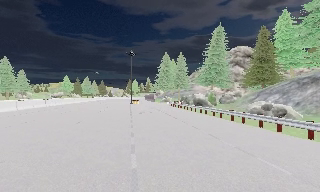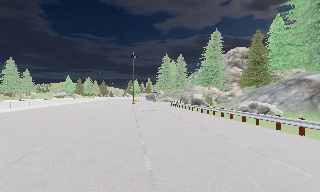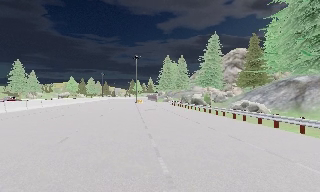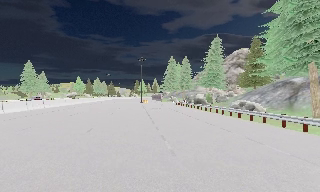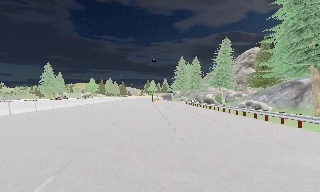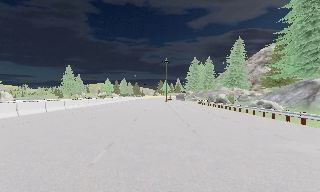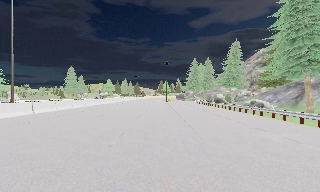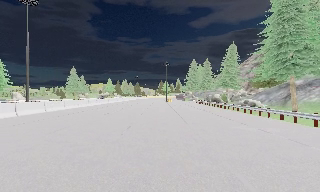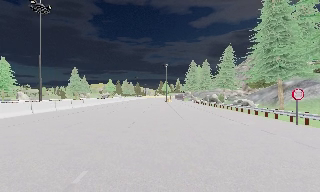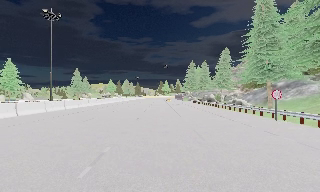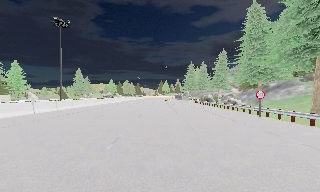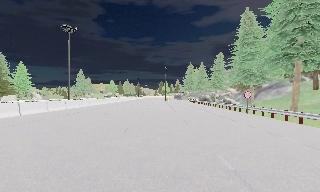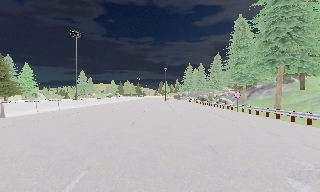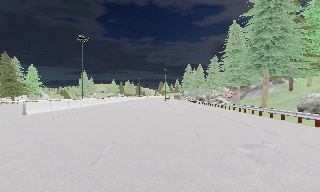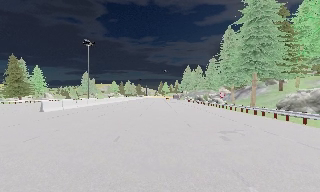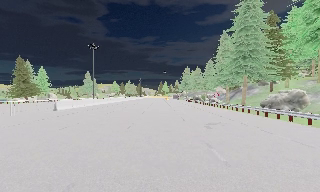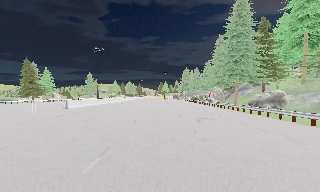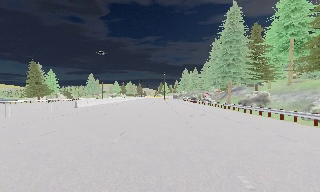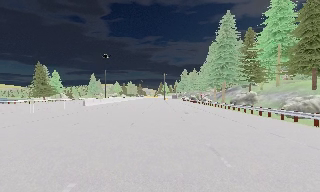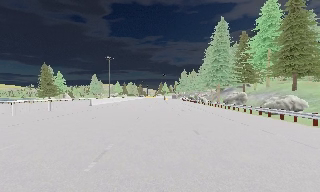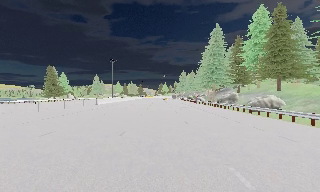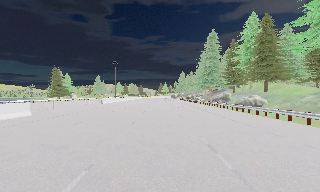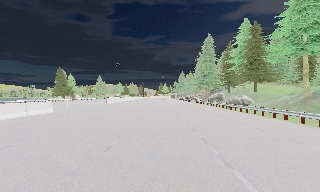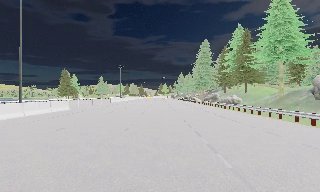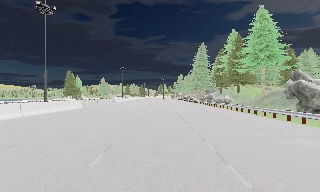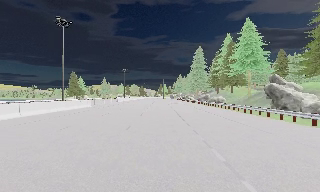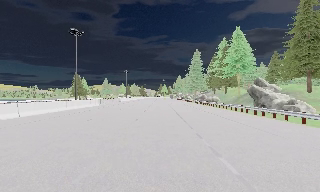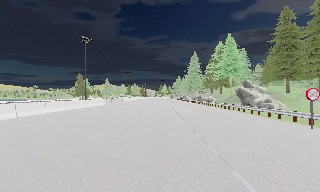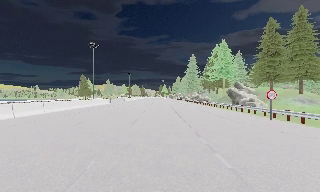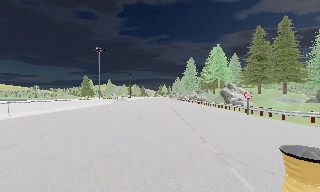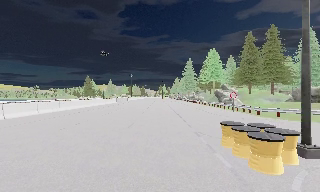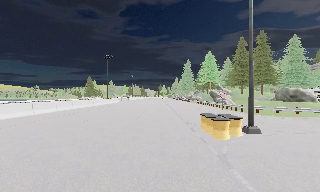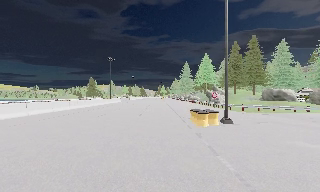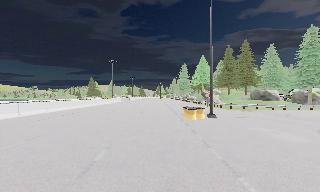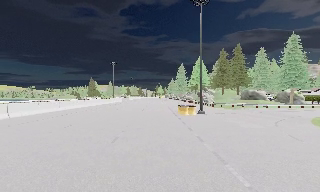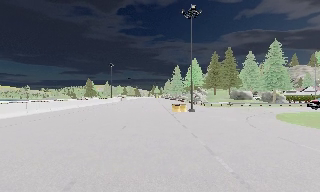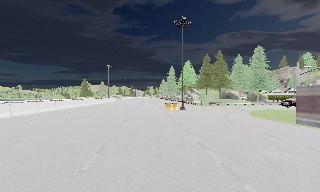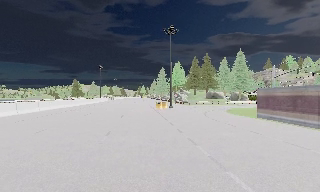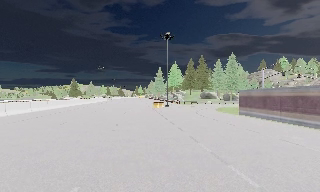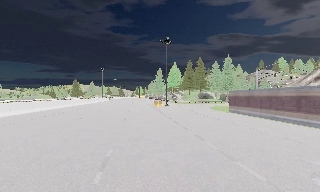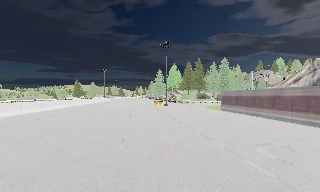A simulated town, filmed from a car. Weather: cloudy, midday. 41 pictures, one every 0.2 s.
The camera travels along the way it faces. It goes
backward.
0.0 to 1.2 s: The camera swings to its left by about 10 degrees, and the scene slides to the right. It travels backward, about 10 m, so what stands in front gets smaller.
1.2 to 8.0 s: The camera travels backward, about 85 m, so what stands in front gets smaller.
The film runs backward here.
